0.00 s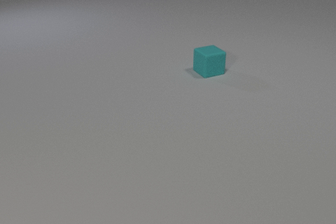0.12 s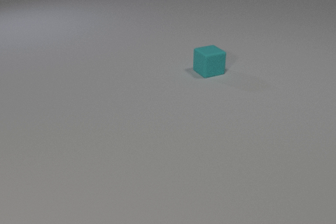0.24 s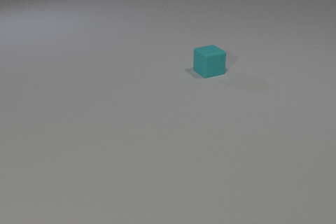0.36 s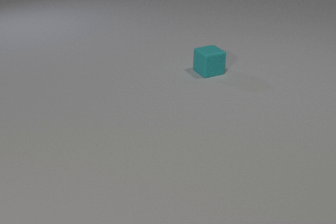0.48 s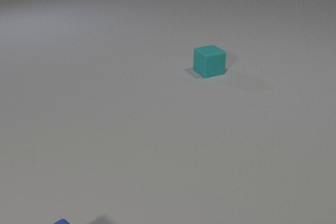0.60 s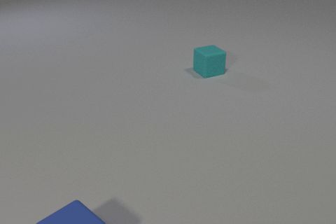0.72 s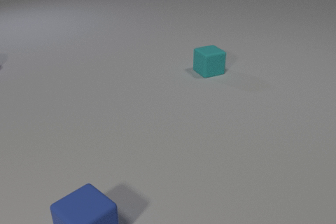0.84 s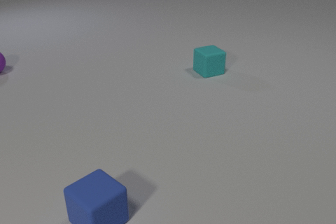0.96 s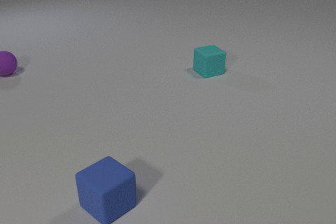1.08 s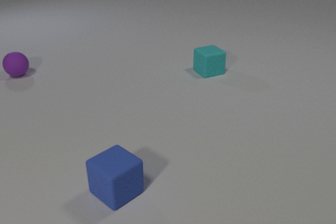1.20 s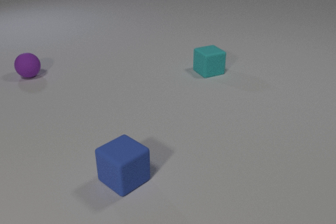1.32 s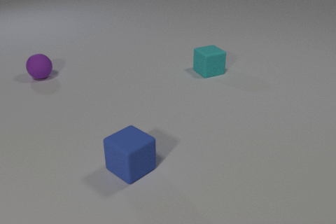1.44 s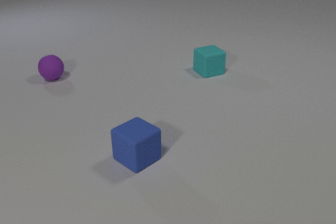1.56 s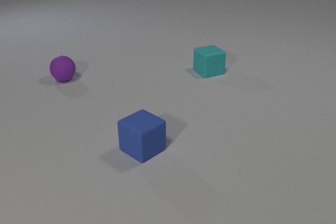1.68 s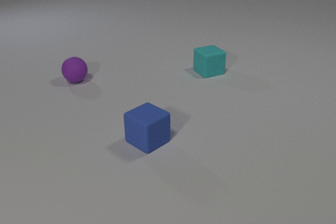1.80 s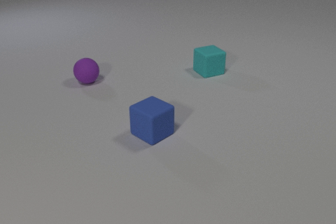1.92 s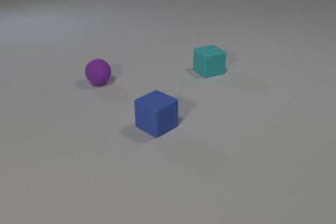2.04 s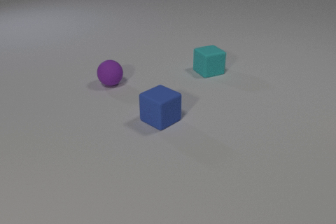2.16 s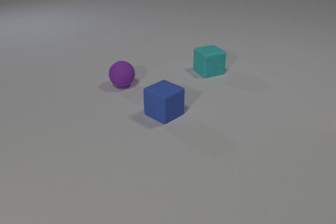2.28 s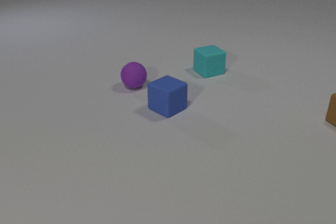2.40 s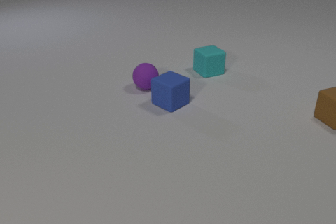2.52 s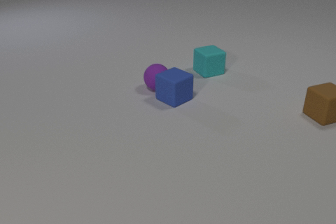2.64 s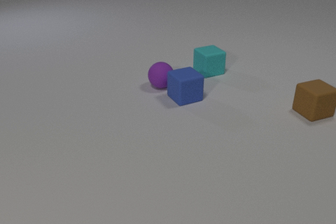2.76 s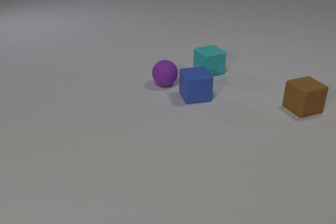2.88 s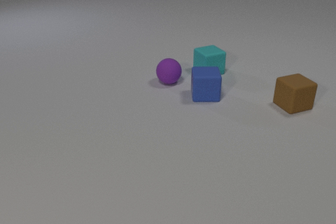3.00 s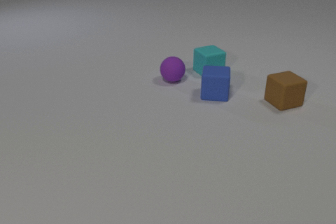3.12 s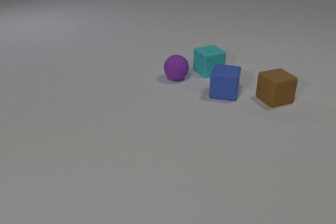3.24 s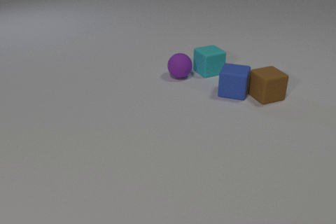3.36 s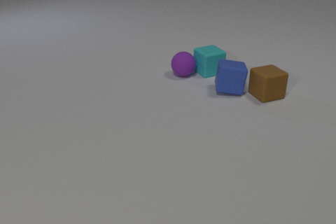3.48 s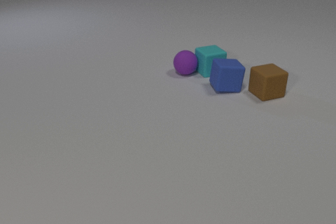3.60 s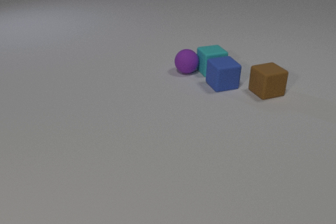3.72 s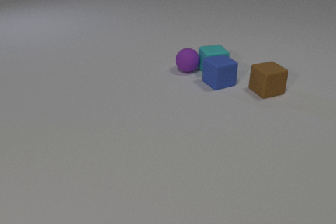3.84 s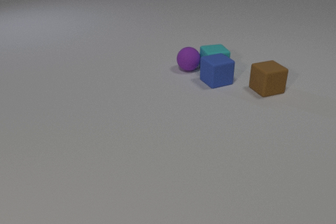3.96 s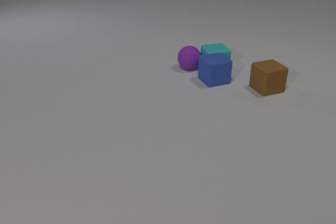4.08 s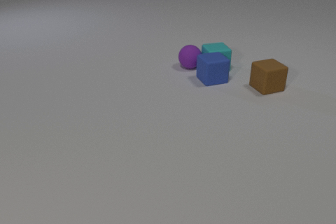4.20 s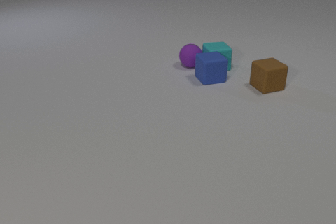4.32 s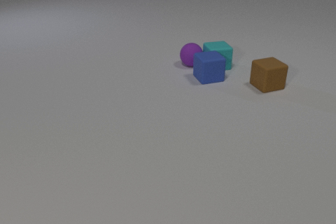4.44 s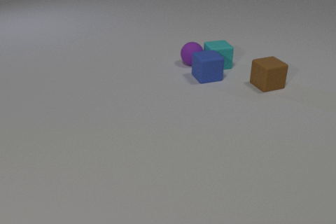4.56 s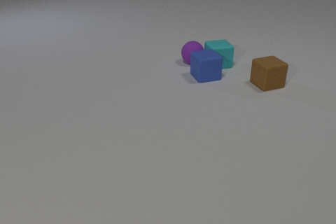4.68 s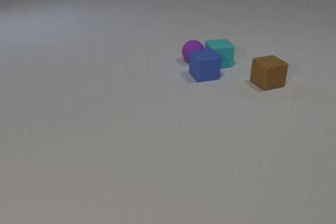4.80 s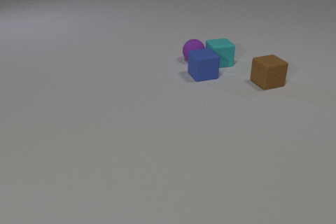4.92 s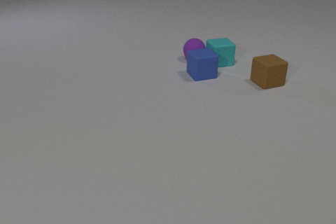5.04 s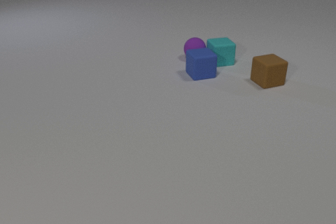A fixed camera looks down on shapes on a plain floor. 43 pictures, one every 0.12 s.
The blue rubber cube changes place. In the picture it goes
away from the camera.
The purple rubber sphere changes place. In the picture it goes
to the right.
0.00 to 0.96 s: The blue rubber cube comes in at the bottom edge, slides away from the camera and to the right. The purple rubber sphere comes in at the left edge, rolls to the right and toward the camera.
0.96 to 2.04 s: The blue rubber cube slides away from the camera. The purple rubber sphere rolls to the right and toward the camera.
2.04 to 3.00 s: The blue rubber cube slides away from the camera and to the right, spins so that its near face slides to the left, clockwise seen from above. The purple rubber sphere rolls to the right. The brown rubber cube comes in at the right edge, slides to the left. The blue rubber cube and the purple rubber sphere collide.
3.00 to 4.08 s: The blue rubber cube slides away from the camera, spins so that its near face slides to the right, counterclockwise seen from above. The purple rubber sphere rolls away from the camera and to the right. The brown rubber cube slides away from the camera and to the left. The cyan rubber cube slides away from the camera and to the right. The blue rubber cube and the brown rubber cube collide. The purple rubber sphere and the cyan rubber cube collide. The blue rubber cube and the cyan rubber cube collide.
4.08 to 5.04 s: The blue rubber cube slides to the left and away from the camera. The purple rubber sphere rolls away from the camera. The brown rubber cube slides away from the camera. The cyan rubber cube slides away from the camera.
How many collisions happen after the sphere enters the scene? 4.
What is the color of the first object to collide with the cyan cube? purple.
What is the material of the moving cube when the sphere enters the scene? rubber.
